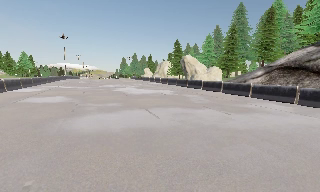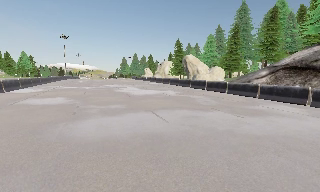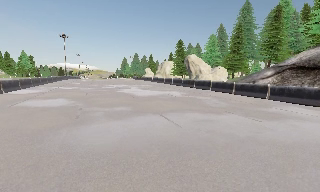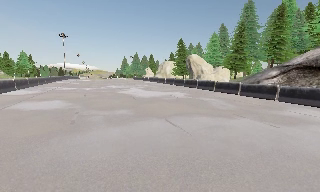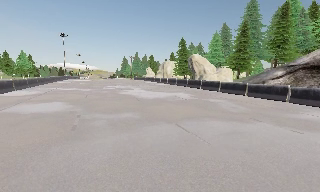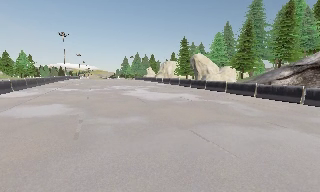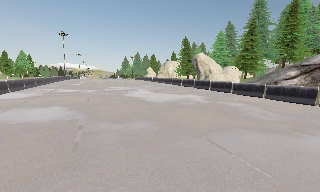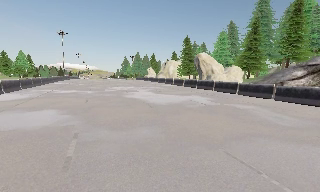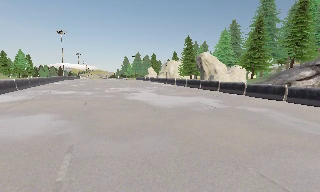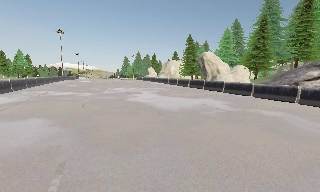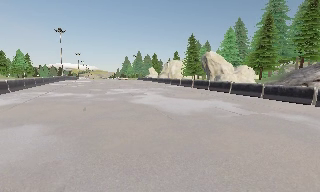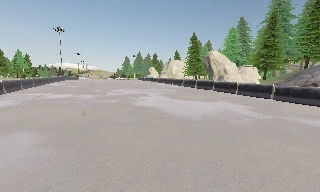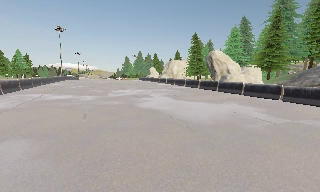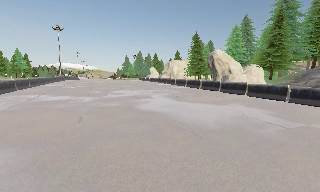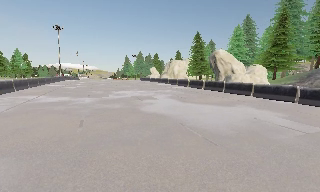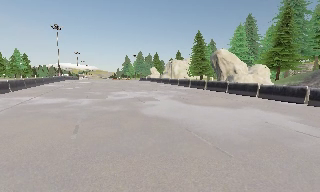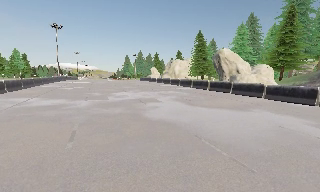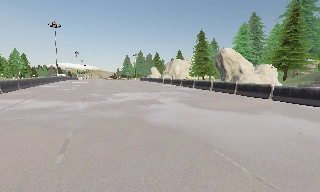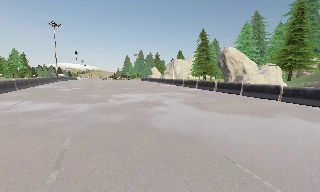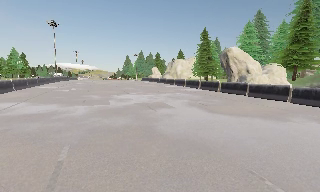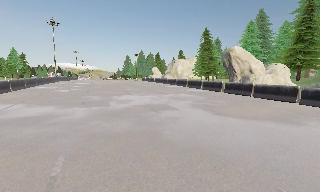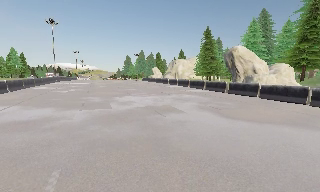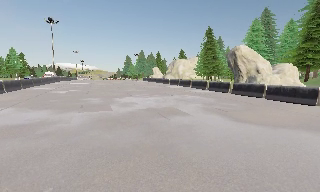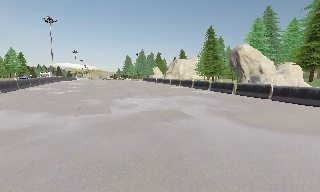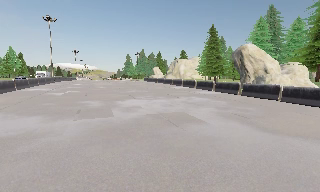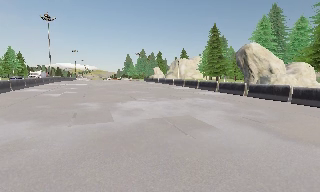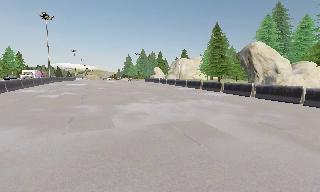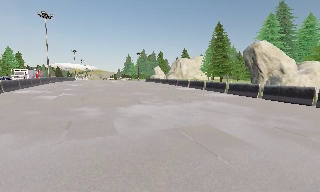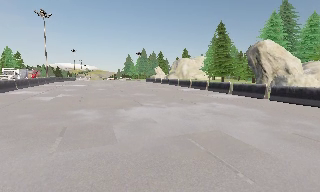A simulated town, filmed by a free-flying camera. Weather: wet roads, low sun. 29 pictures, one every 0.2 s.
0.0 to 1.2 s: The camera travels forward and to its left, about 4.5 m, so what stands in front looms larger.
1.2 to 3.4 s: The camera travels forward, about 8 m, so what stands in front looms larger.
3.4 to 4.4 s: The camera travels forward and to its left, about 3 m, so what stands in front looms larger.
4.4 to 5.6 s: The camera travels forward, about 4 m, so what stands in front looms larger.
The film runs forward here.
